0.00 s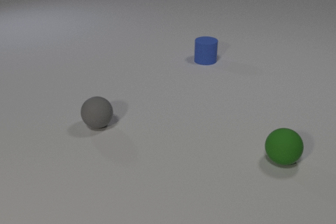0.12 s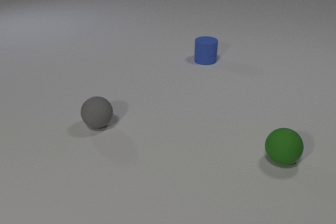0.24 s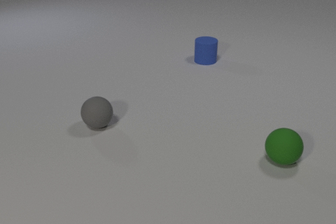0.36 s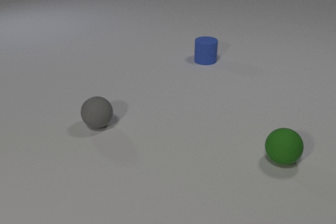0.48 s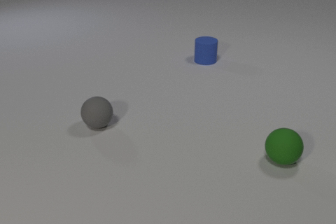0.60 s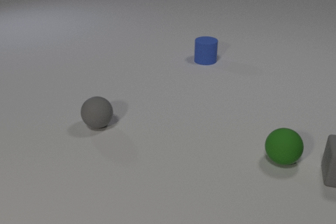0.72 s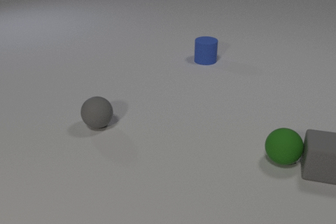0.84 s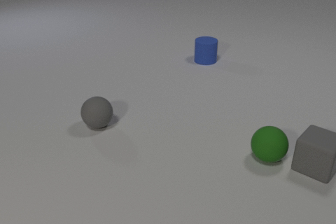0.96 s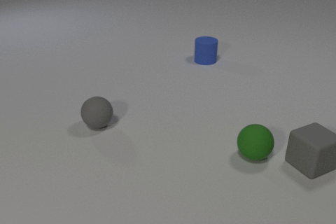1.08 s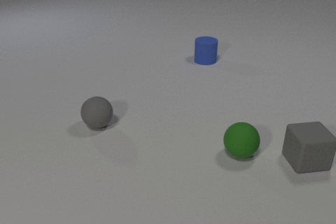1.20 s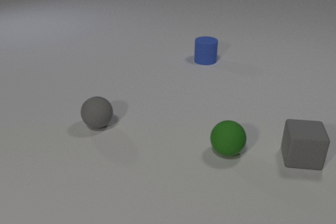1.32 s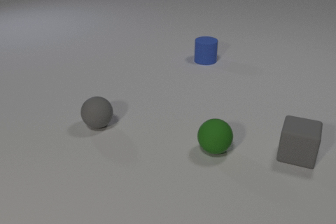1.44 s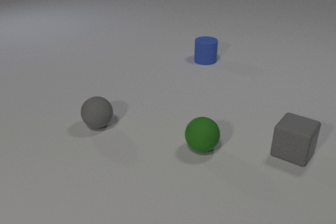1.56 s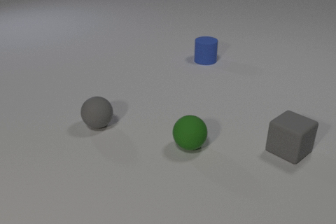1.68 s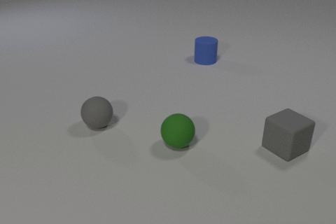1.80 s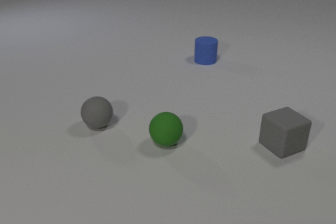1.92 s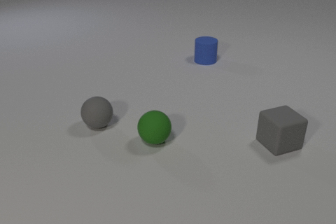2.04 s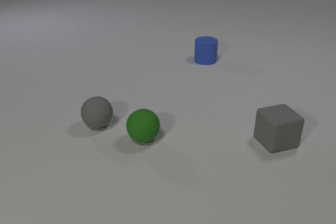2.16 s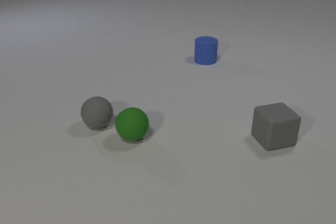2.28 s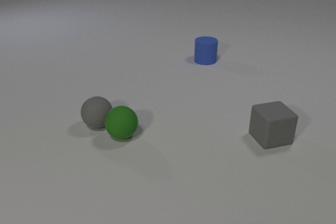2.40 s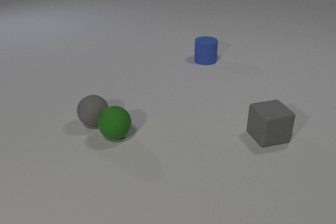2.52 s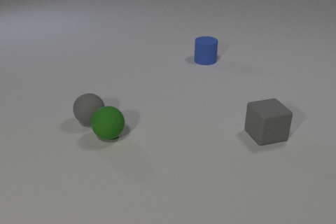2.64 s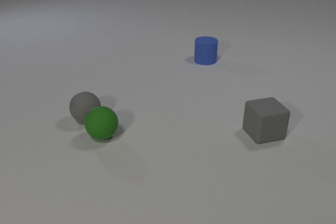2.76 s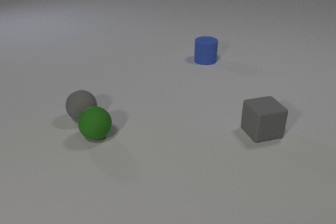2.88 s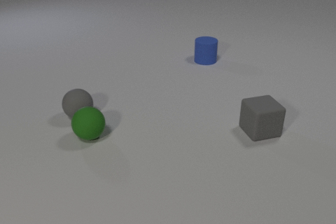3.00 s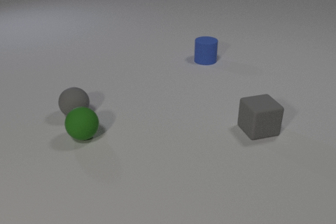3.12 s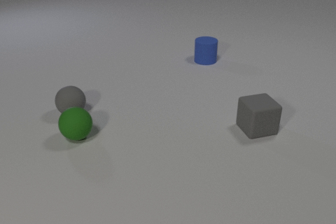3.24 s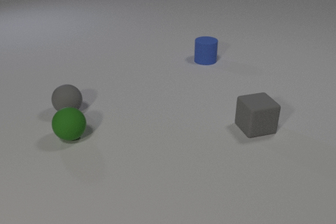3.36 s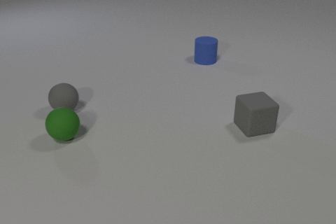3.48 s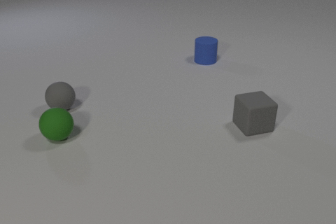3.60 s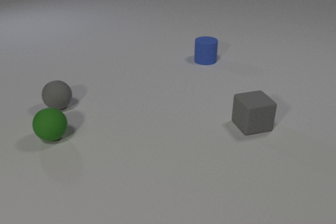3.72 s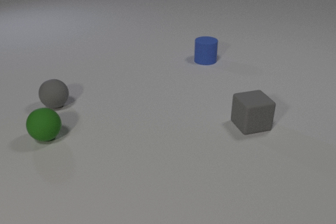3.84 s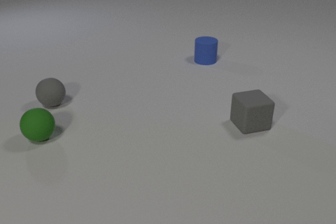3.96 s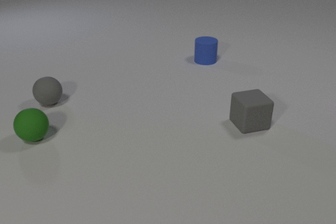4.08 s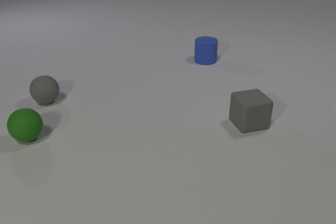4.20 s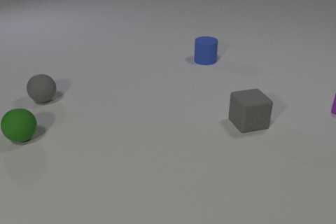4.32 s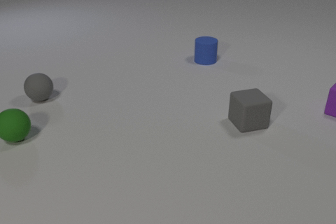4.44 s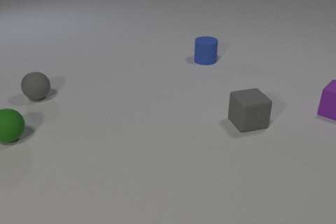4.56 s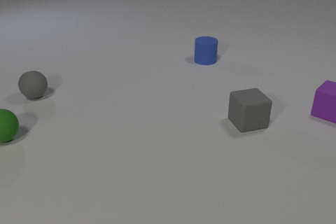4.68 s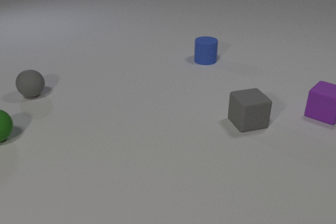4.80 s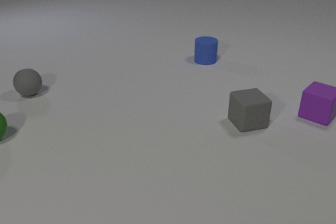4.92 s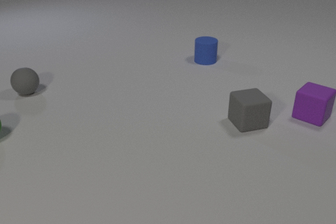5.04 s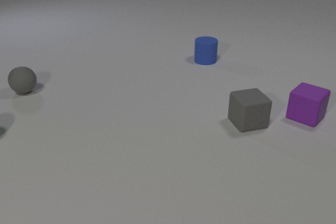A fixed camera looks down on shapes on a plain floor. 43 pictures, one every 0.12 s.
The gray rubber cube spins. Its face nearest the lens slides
to the left.
The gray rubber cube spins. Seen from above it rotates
clockwise.
0.00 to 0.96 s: The gray rubber cube comes in at the right edge, slides to the left, spins so that its near face slides to the left, clockwise seen from above. The green rubber sphere rolls to the left. The gray rubber cube and the green rubber sphere collide.
0.96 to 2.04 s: The gray rubber cube slides to the left and away from the camera, spins so that its near face slides to the left, clockwise seen from above. The green rubber sphere rolls to the left.
2.04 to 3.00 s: The gray rubber cube slides to the left and away from the camera. The green rubber sphere rolls to the left. The gray rubber sphere rolls away from the camera and to the left. The green rubber sphere and the gray rubber sphere collide.
3.00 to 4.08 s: The gray rubber cube slides away from the camera and to the left. The green rubber sphere rolls to the left. The gray rubber sphere rolls away from the camera and to the left.
4.08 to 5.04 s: The green rubber sphere rolls to the left, leaves at the left edge. The purple rubber cube comes in at the right edge, slides to the left and toward the camera. The gray rubber sphere rolls away from the camera and to the left.
Are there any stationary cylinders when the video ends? yes.
How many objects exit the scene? 1.
How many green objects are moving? 1.
